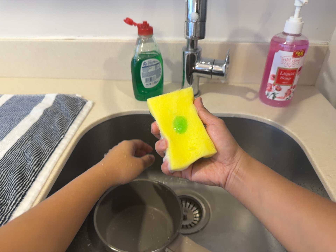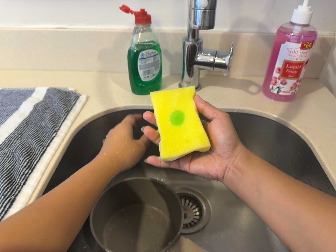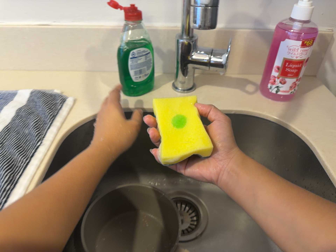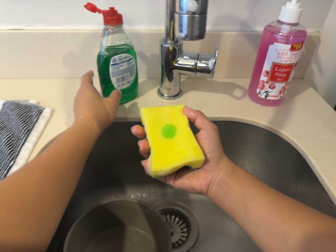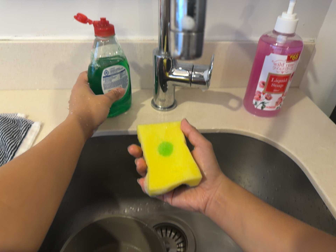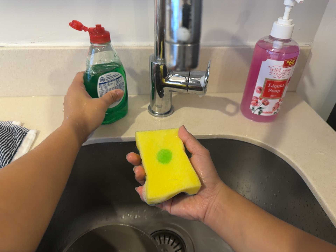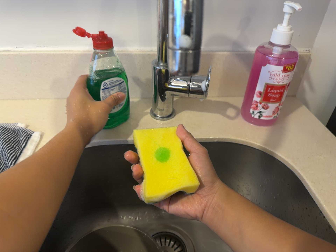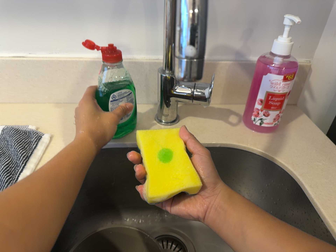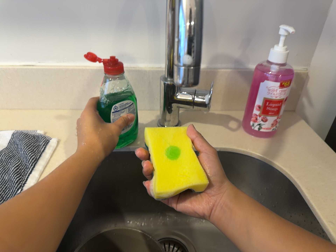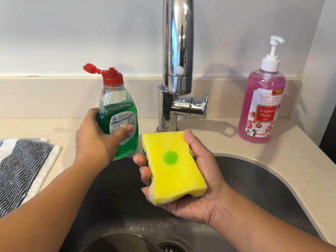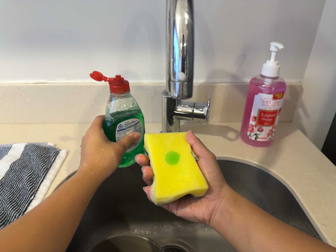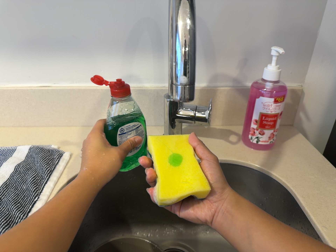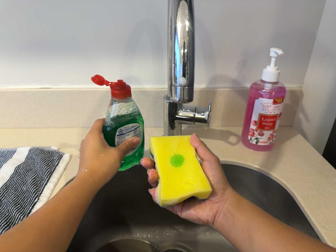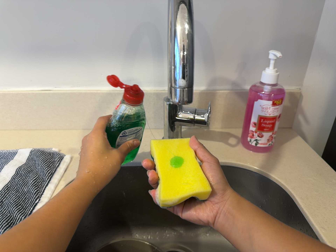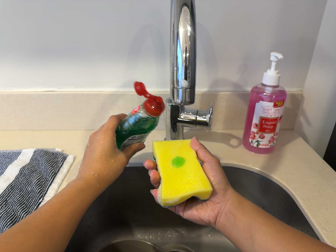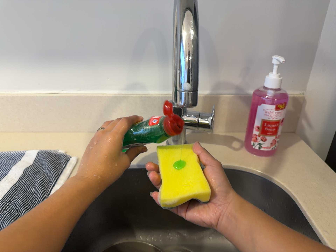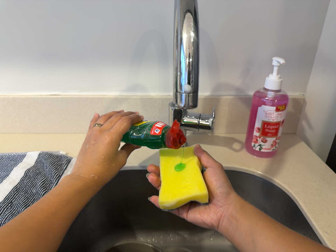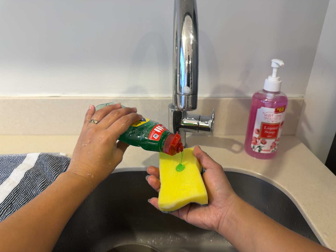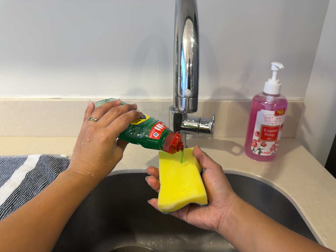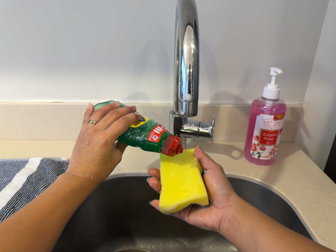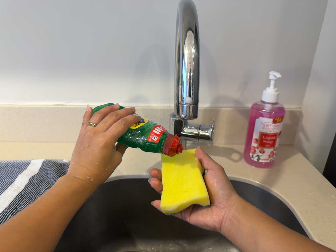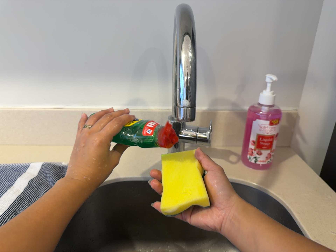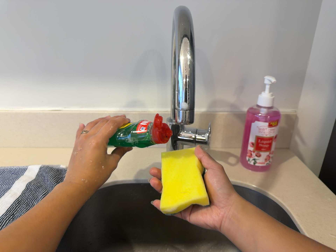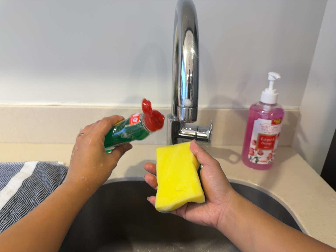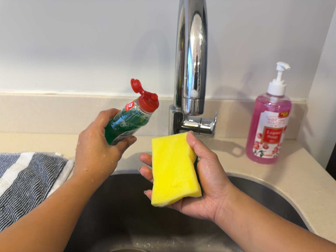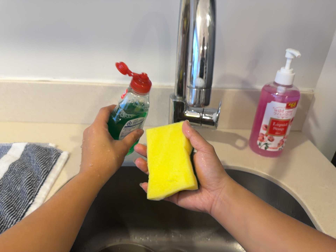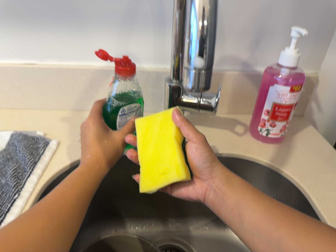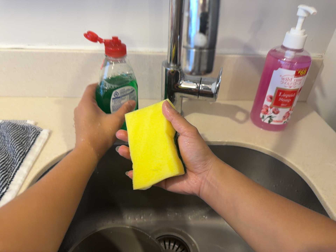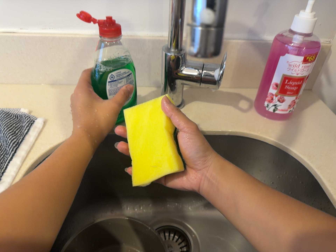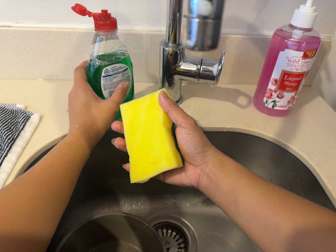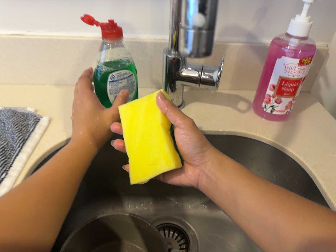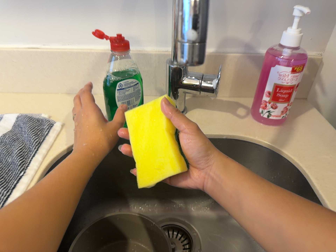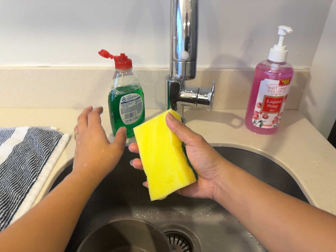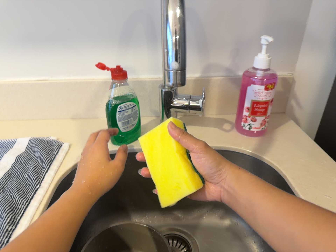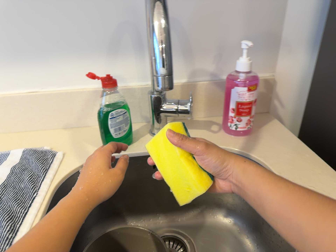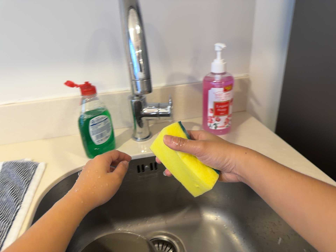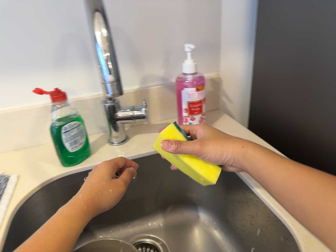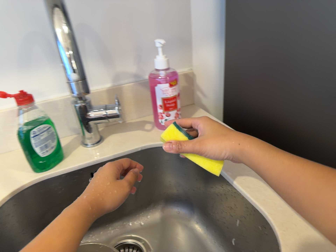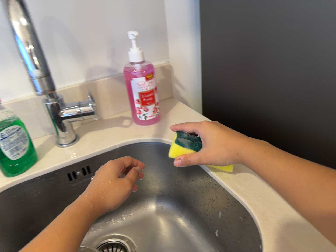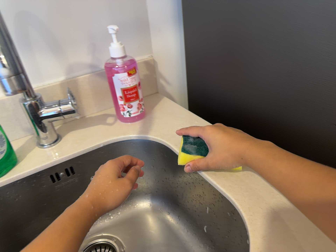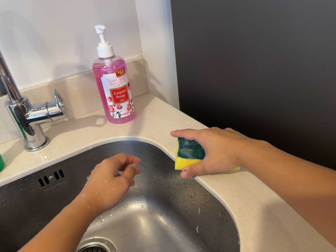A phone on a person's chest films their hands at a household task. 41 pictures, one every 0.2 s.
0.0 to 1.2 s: The camera travels forward and toward the top of its view, about 12 cm, so what stands in front looms larger.
1.2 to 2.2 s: The camera travels backward, about 8 cm, so what stands in front gets smaller.
2.2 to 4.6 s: The camera shifts only a little, or ends up much as it began.
4.6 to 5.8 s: The camera travels forward, about 12 cm, so what stands in front looms larger. Its aim tips toward the bottom of its view by about 15 degrees, and the scene shifts upward.
5.8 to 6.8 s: The camera travels backward, about 14 cm, so what stands in front gets smaller. Its aim tips toward the top of its view by about 10 degrees, and the scene shifts downward.
6.8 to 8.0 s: The camera pans to its right by about 20 degrees. It rolls about its line of sight by about 15 degrees, and the scene rotates counterclockwise.
The film runs backward here.
